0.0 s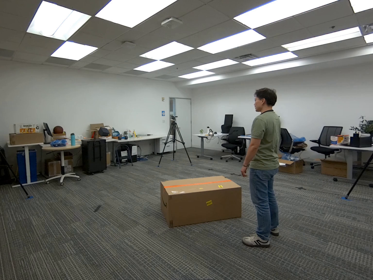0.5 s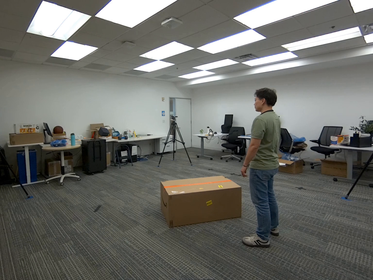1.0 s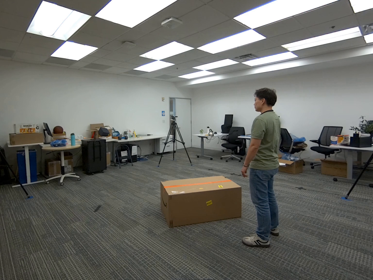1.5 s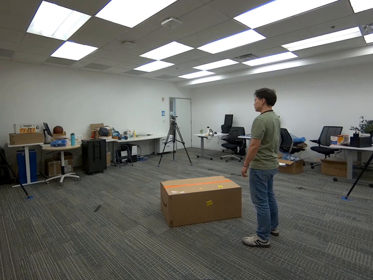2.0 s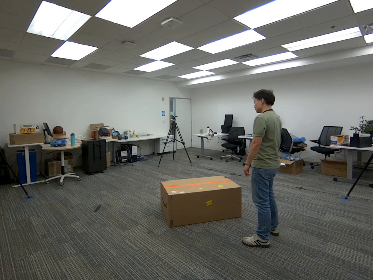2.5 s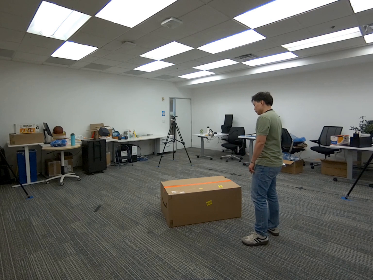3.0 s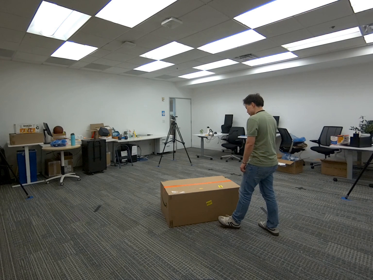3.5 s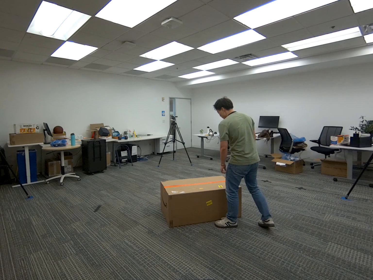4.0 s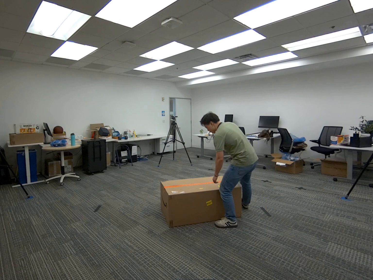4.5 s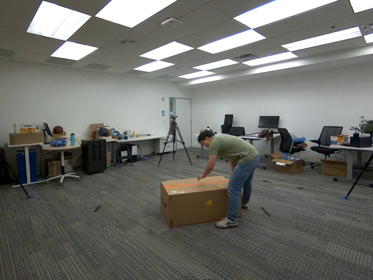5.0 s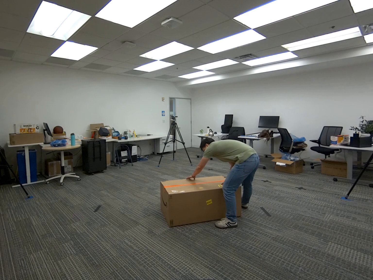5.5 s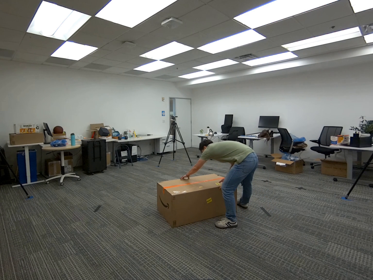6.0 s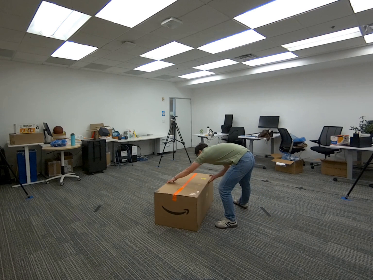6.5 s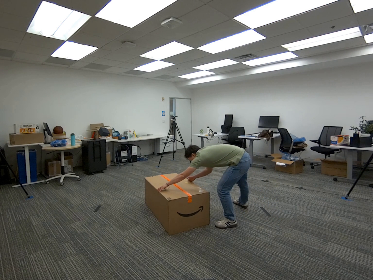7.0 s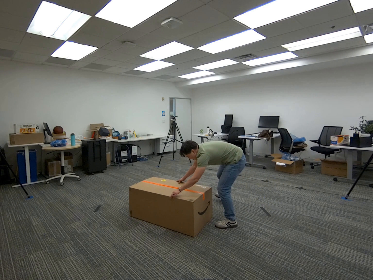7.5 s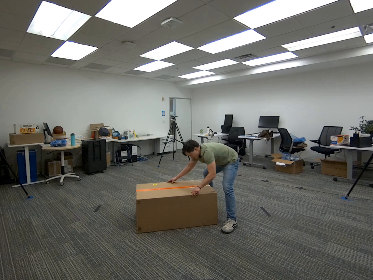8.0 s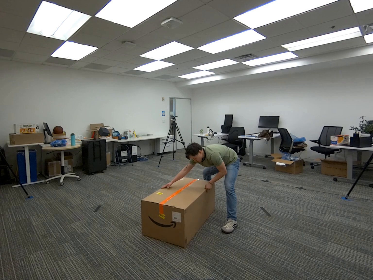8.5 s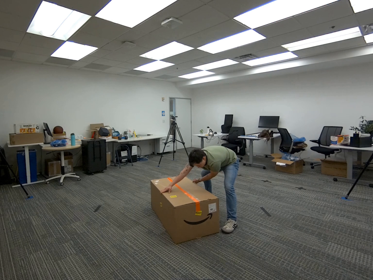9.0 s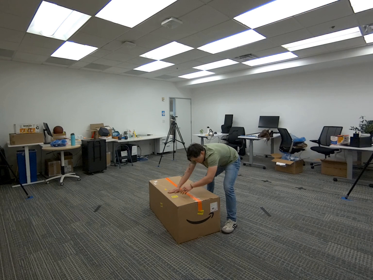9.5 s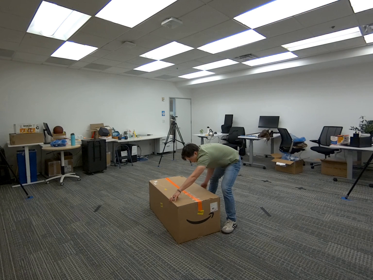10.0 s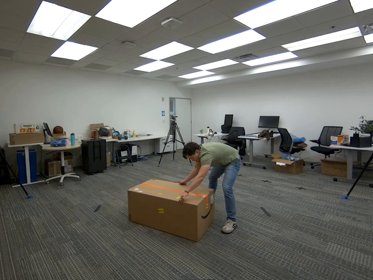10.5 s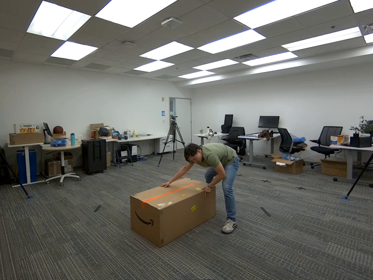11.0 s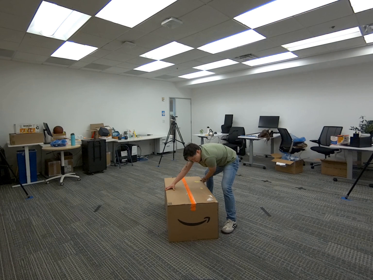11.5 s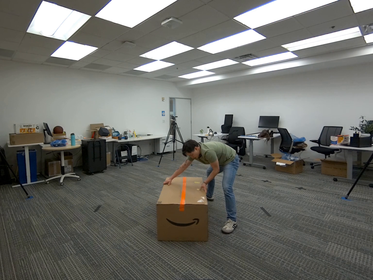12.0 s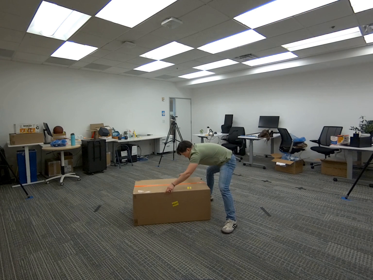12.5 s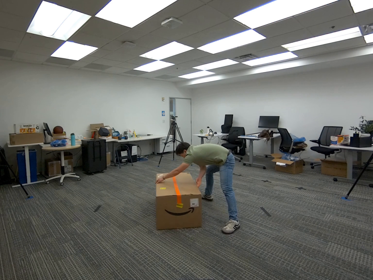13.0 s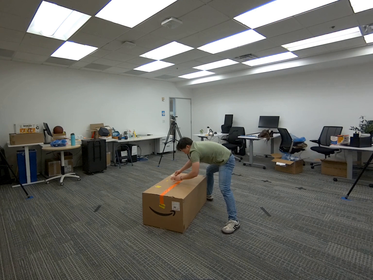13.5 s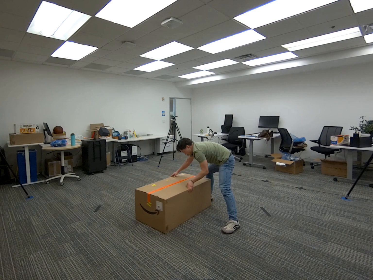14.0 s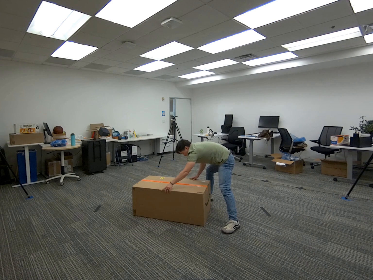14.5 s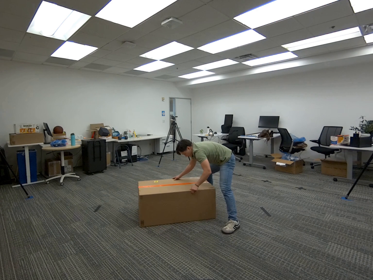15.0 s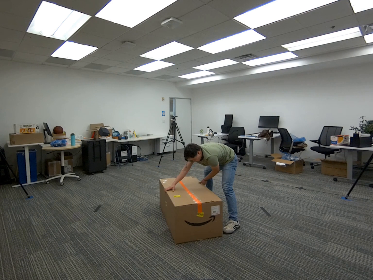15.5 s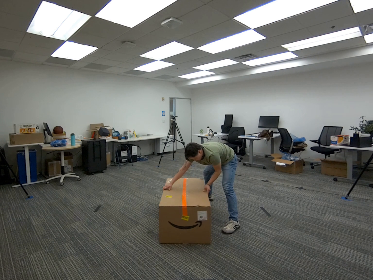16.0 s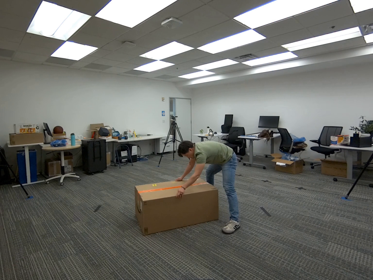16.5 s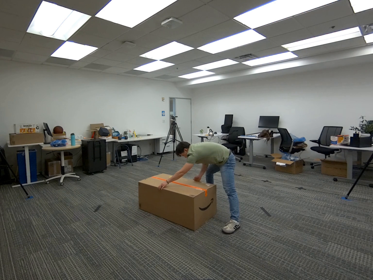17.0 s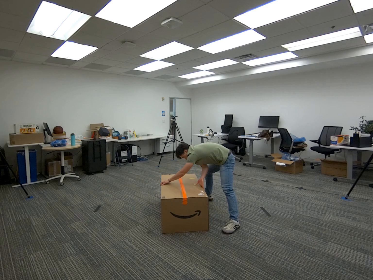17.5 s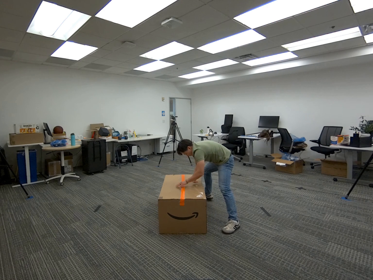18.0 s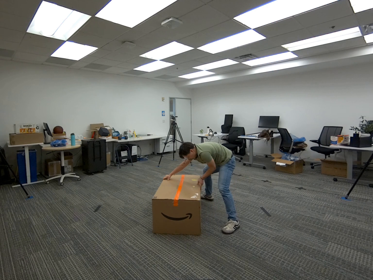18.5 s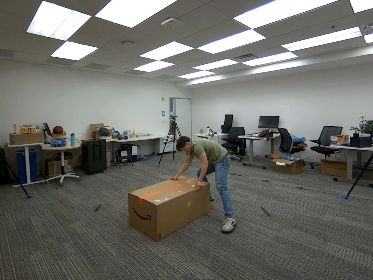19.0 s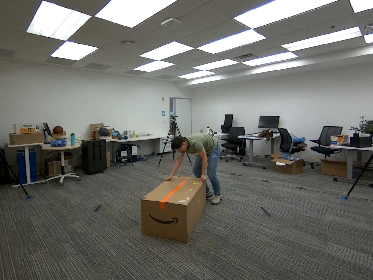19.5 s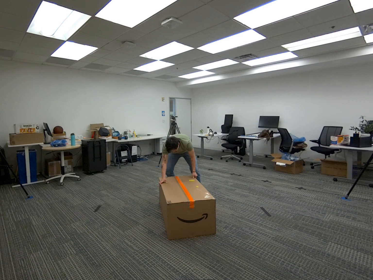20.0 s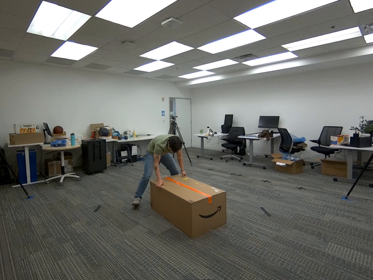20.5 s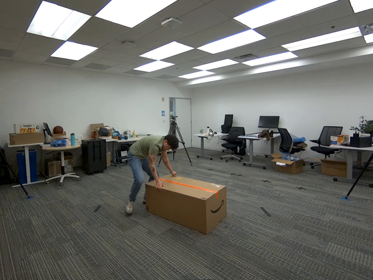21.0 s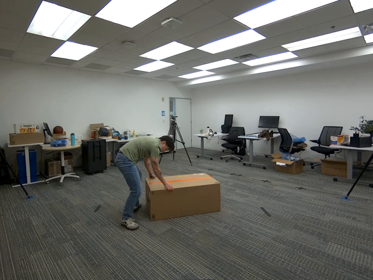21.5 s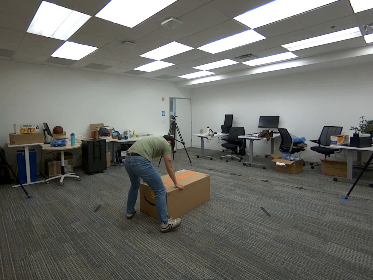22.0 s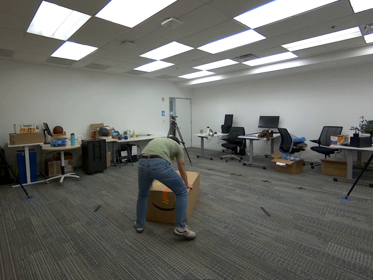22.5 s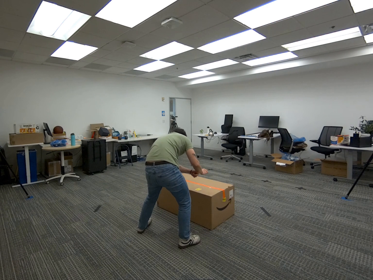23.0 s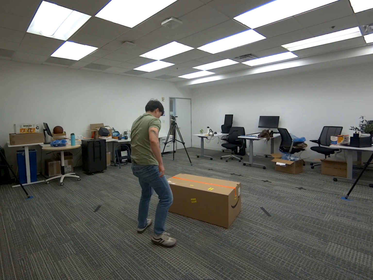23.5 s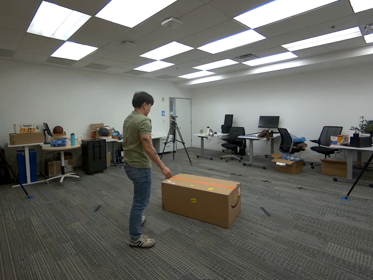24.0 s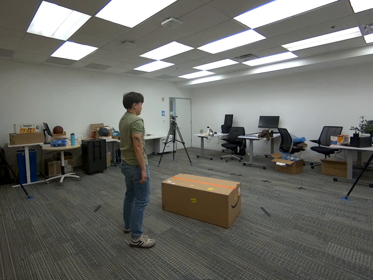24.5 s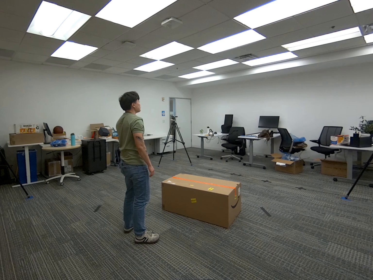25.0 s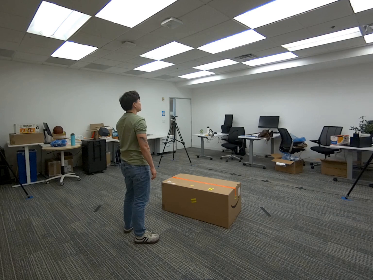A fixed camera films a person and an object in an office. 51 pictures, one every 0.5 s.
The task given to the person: Walk to the giant cardboard box and place both hands on it. Keeping the box on the ground, rotate it in place without lifting it. Continue rotating the box until you are finished.
